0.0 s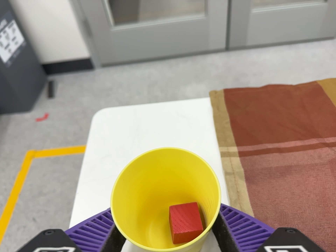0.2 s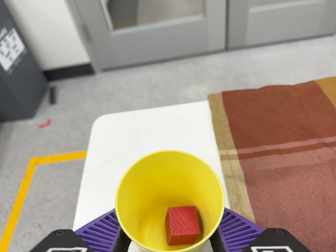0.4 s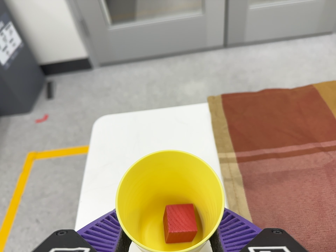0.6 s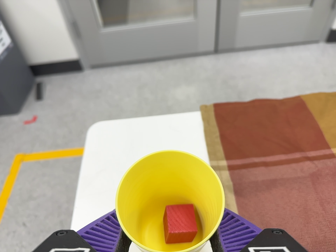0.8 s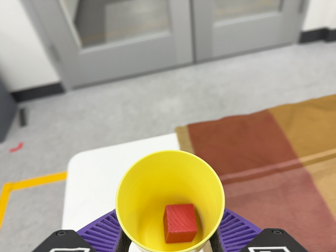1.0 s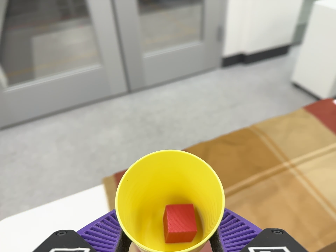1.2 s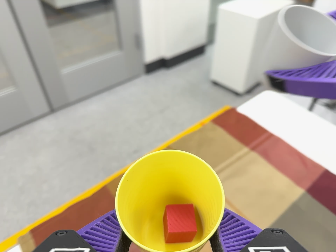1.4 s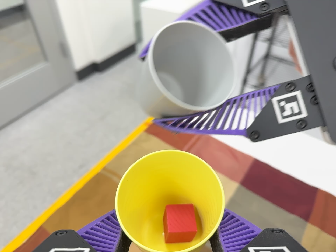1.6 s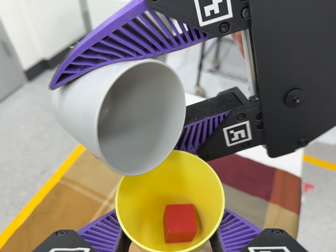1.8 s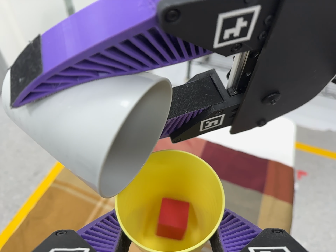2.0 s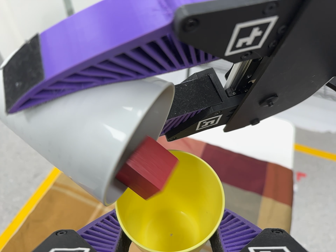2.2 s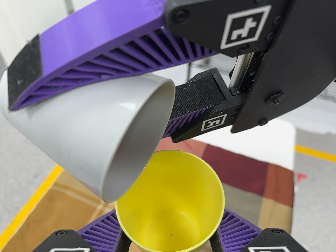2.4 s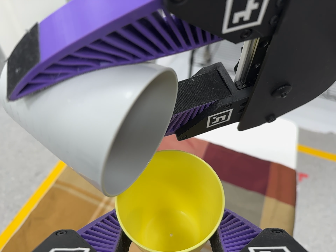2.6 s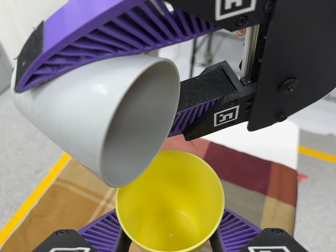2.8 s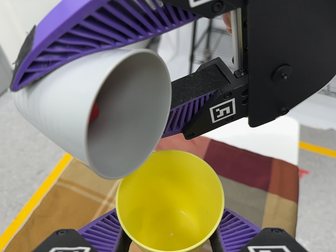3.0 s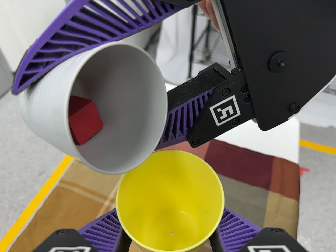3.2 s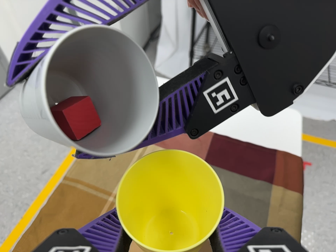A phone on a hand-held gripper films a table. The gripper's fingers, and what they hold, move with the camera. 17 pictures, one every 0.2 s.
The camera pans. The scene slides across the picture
to the left.
The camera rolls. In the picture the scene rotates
counterclockwise.
0.0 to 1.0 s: The camera swings to its right by about 15 degrees, and the scene slides to the left. It travels toward the top of its view, backward and to its right, about 12 cm, so close, fixed things drift downward. It rolls about its line of sight by about 10 degrees, and the scene rotates counterclockwise.
1.0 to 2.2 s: The camera swings to its right by about 35 degrees, and the scene slides to the left. It travels toward the top of its view and to its right, about 14 cm, so close, fixed things drift downward. It rolls about its line of sight by about 30 degrees, and the scene rotates counterclockwise.
2.2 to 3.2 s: The camera shifts only a little, or ends up much as it began.
The film runs backward here.
